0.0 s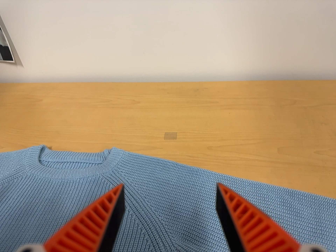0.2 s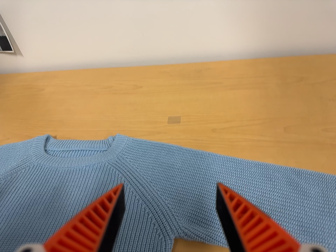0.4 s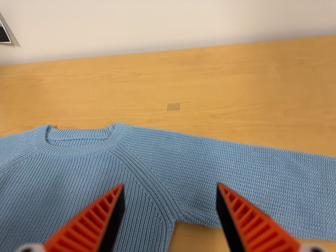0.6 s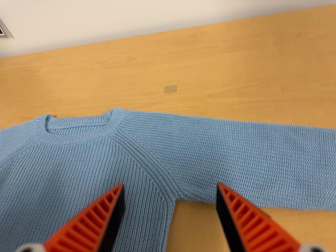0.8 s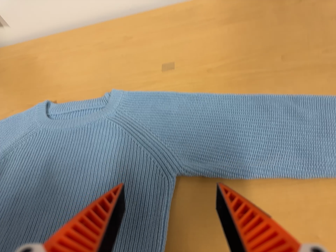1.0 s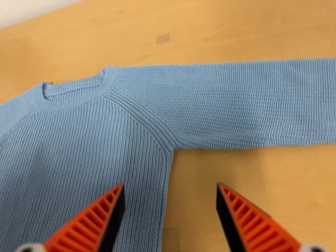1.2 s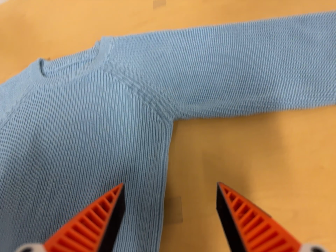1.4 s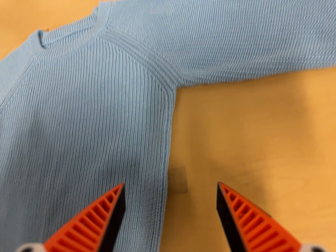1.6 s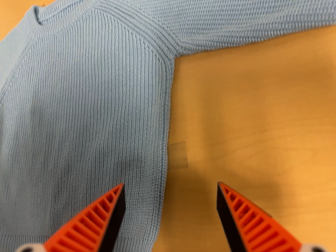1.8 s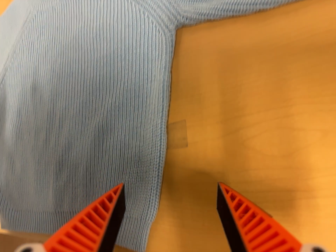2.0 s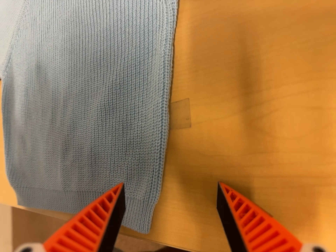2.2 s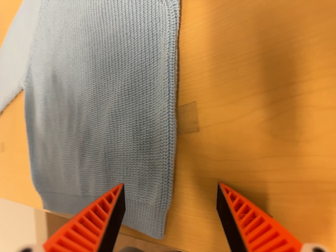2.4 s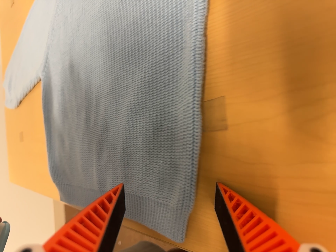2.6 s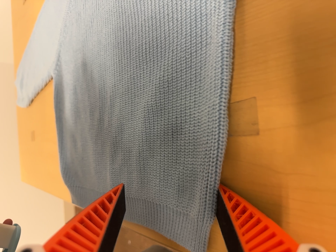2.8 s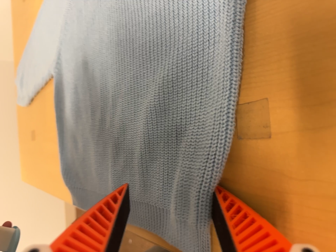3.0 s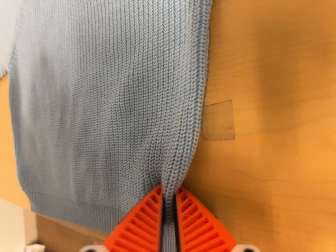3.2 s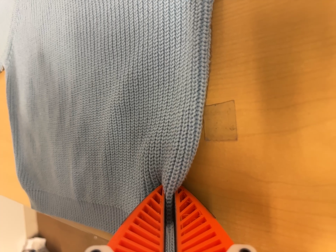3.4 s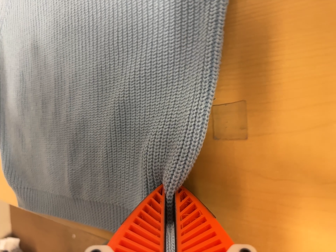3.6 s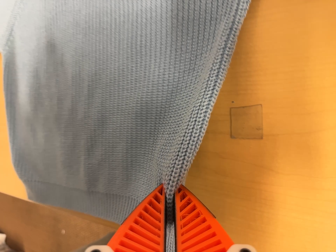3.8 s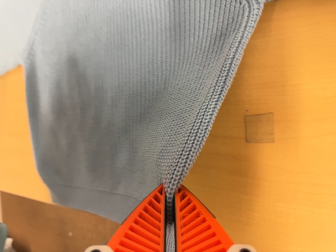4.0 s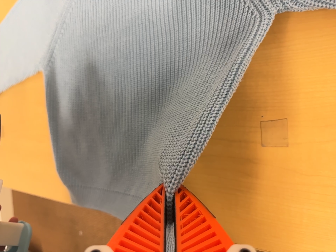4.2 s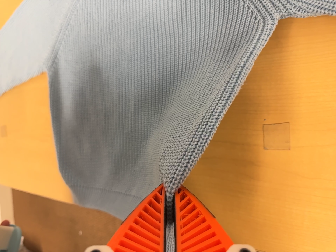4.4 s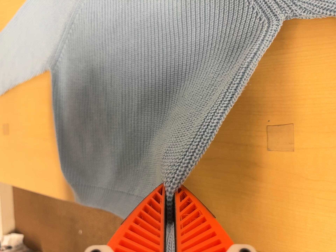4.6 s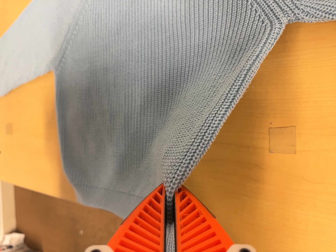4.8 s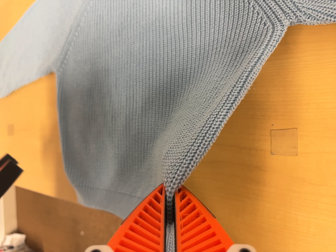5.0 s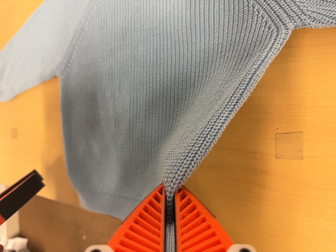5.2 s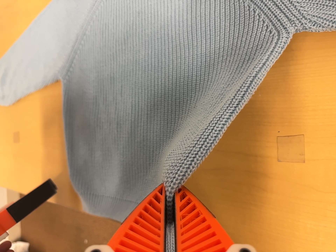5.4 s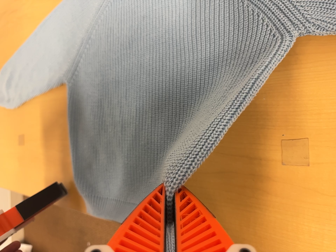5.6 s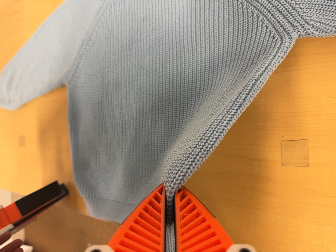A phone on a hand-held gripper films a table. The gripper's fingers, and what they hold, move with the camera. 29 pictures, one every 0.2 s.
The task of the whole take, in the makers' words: fold up.
0.0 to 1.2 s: The camera travels to its right, about 8 cm. Its aim tips toward the bottom of its view by about 25 degrees, and the scene shifts upward. It rolls about its line of sight by about 15 degrees, and the scene rotates counterclockwise.
1.2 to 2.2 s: The camera pans to its left by about 20 degrees. It travels to its right and forward, about 10 cm. Its aim tips toward the bottom of its view by about 20 degrees, and the scene shifts upward.
2.2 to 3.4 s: The camera travels forward and to its left, about 8 cm, so what stands in front looms larger.
3.4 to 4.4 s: The camera travels backward and to its left, about 10 cm, so what stands in front gets smaller.
4.4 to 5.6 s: The camera shifts only a little, or ends up much as it began.
The film runs forward here.
